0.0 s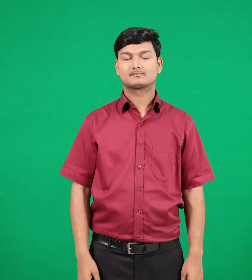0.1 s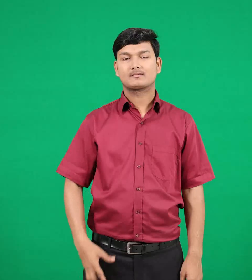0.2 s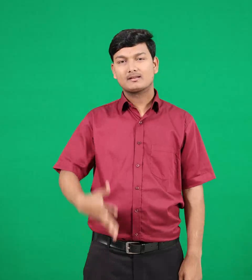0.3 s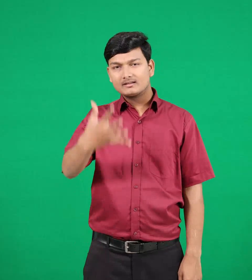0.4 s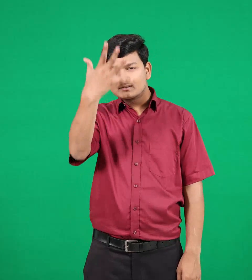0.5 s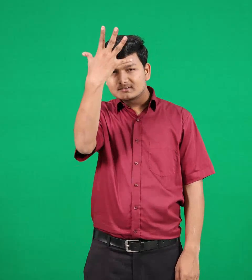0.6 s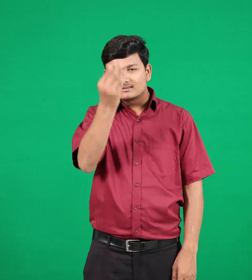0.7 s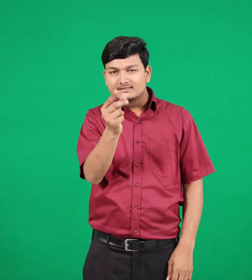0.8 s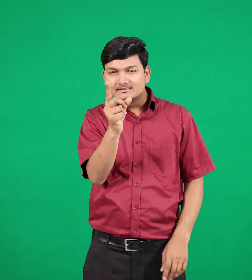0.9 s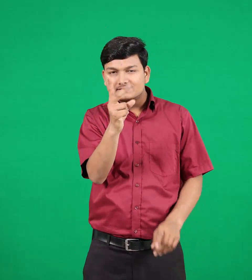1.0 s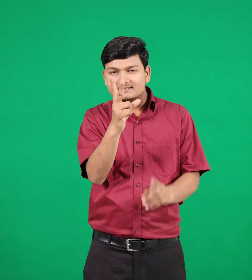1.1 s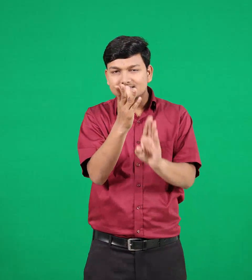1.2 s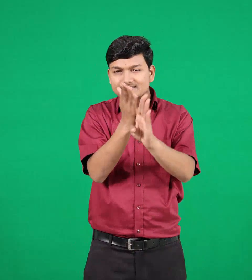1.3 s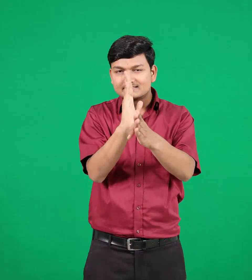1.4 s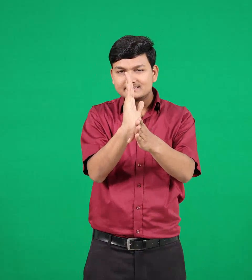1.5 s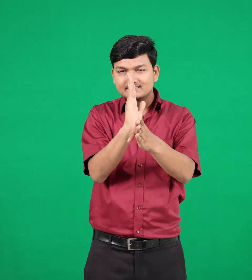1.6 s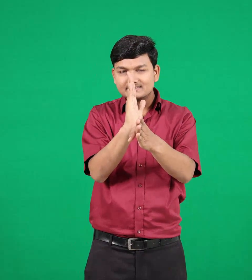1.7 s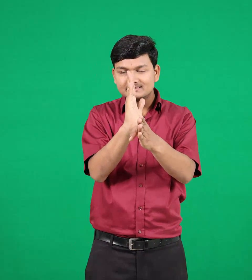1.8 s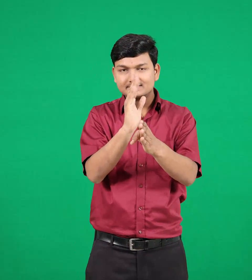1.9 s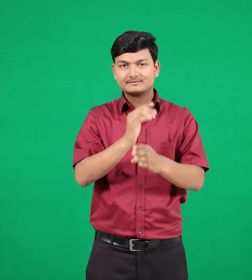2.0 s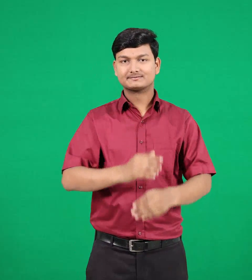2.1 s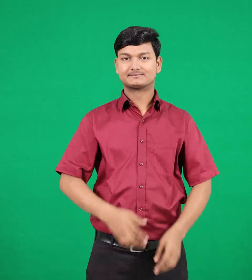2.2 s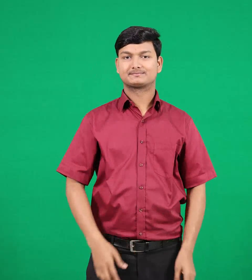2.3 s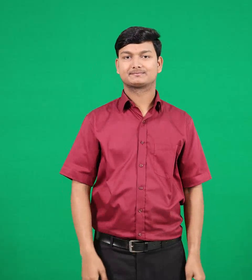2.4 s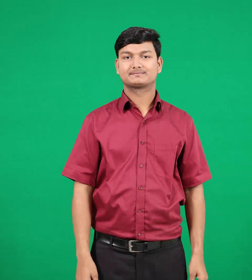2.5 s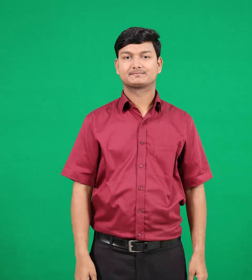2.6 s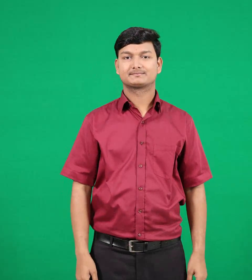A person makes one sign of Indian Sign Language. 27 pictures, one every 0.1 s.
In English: midnight
